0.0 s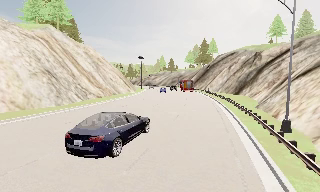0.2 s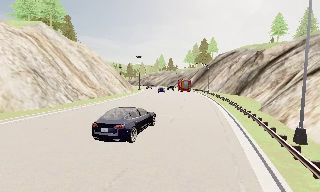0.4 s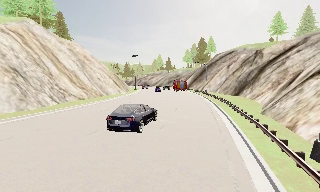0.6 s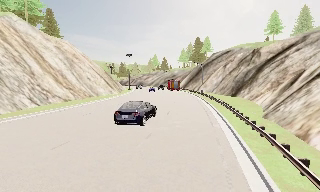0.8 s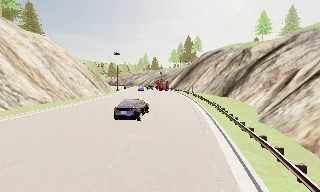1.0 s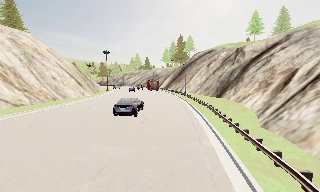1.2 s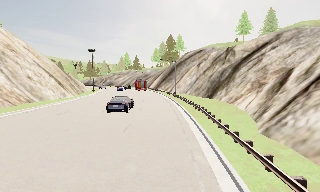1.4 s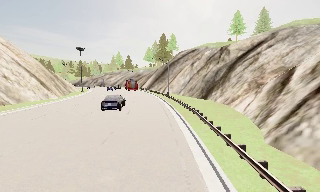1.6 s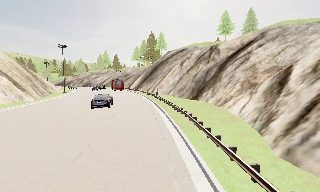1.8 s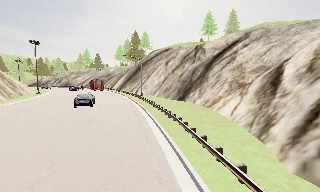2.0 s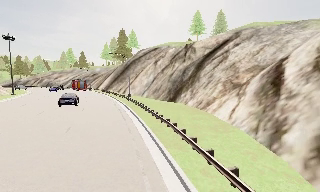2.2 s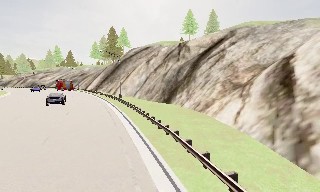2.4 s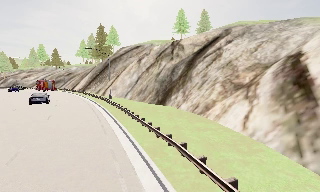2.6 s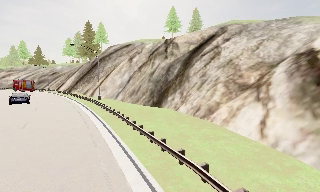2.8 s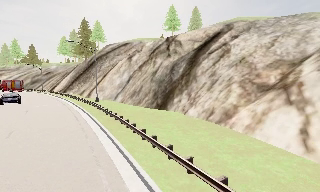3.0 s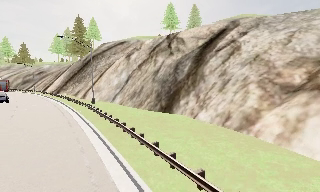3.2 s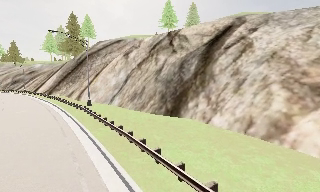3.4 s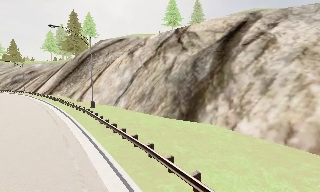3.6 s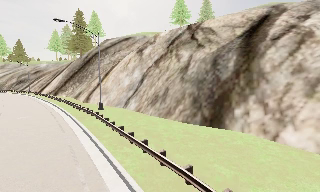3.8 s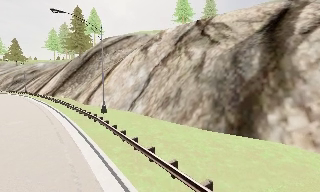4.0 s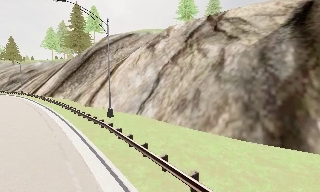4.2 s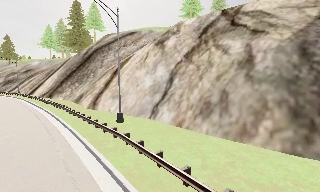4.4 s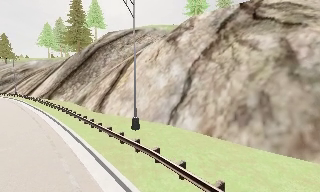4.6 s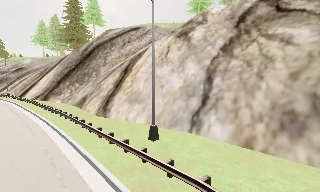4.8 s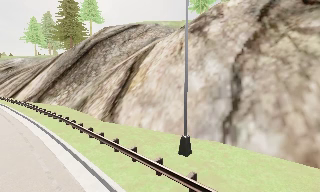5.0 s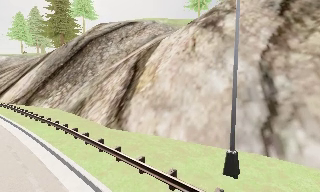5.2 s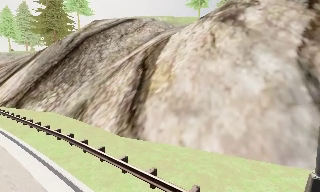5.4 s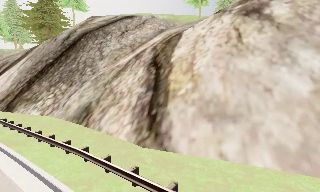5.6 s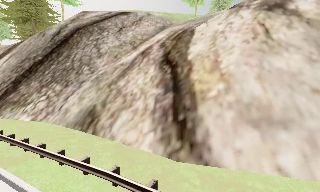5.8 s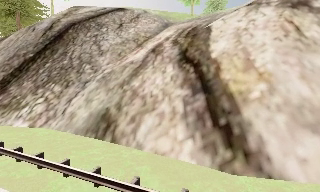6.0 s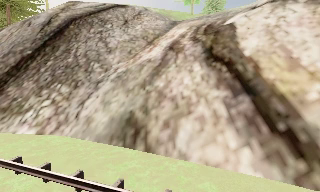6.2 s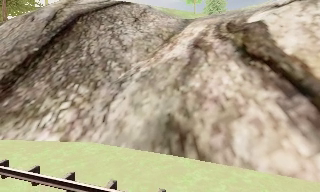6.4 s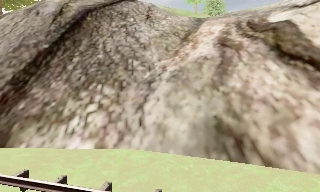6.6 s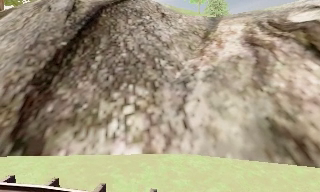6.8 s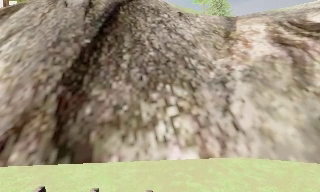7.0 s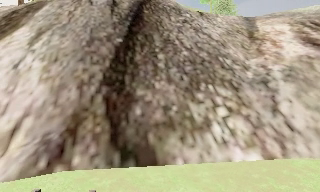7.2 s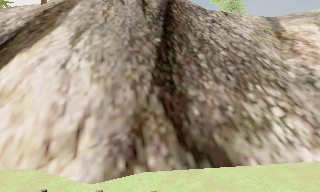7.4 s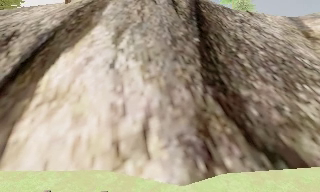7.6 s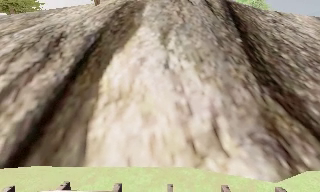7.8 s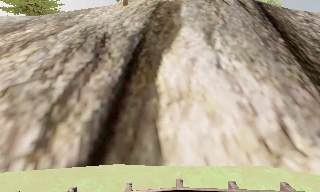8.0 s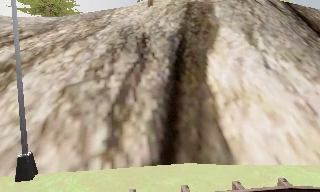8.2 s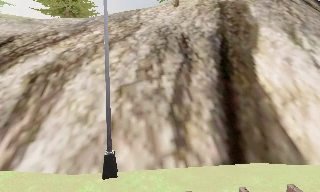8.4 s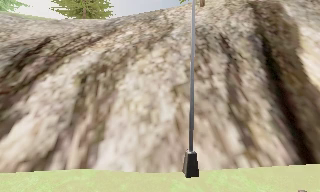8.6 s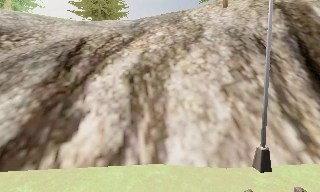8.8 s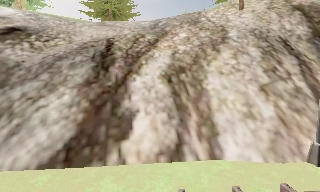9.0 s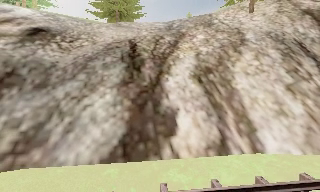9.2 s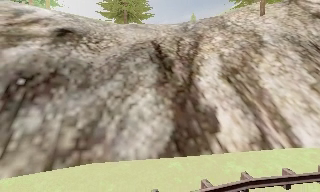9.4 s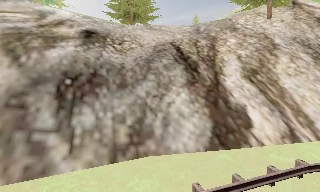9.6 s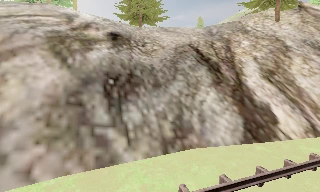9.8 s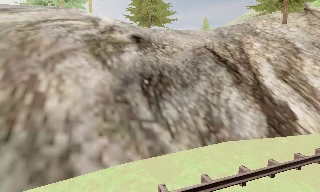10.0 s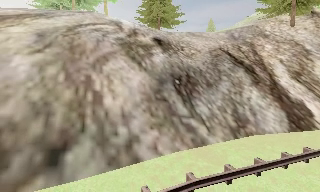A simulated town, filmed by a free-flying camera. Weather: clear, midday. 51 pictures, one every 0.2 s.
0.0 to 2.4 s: The camera swings to its right by about 35 degrees, and the scene slides to the left. It travels forward, about 19 m.
2.4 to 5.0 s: The camera pans to its right, which is clockwise from overhead, by about 15 degrees. It travels forward and to its left, about 25 m, so what stands in front looms larger.
5.0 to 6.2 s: The camera pans to its right, which is clockwise from overhead, by about 20 degrees. It travels to its left and forward, about 13 m, so close, fixed things drift to the right.
6.2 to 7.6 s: The camera pans to its right, which is clockwise from overhead, by about 10 degrees. It travels to its left, about 17 m, so close, fixed things drift to the right.
7.6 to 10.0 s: The camera travels to its left, about 25 m, so close, fixed things drift to the right.
The film runs forward here.
